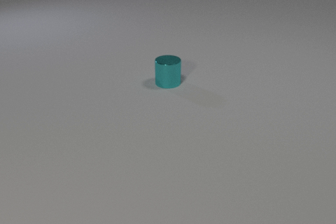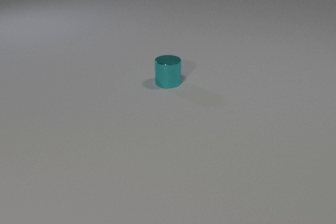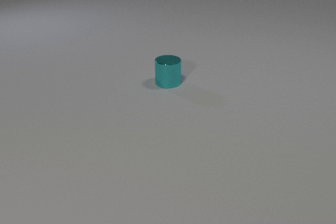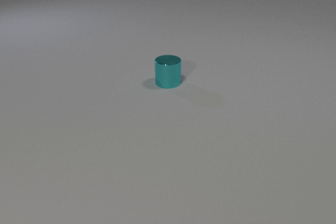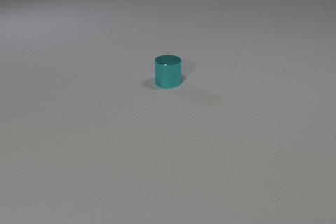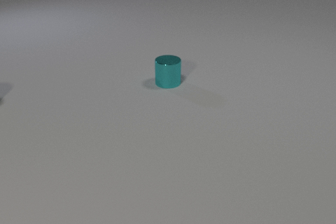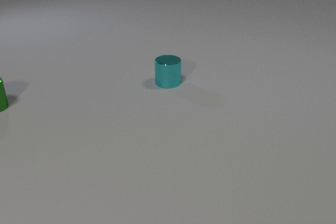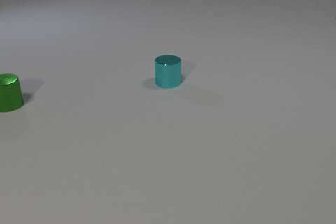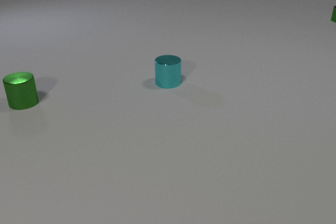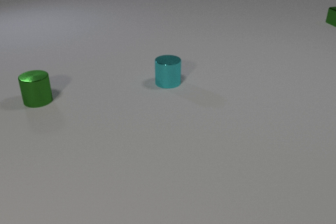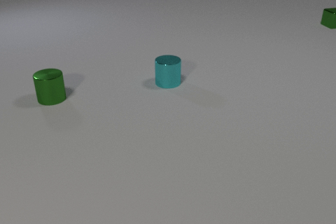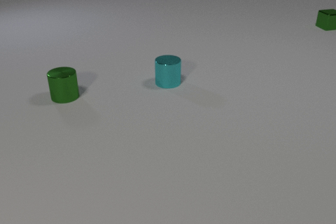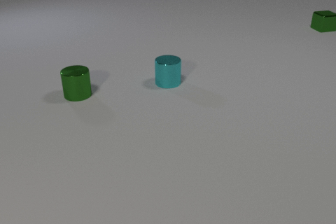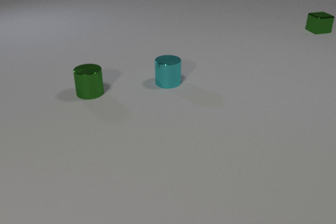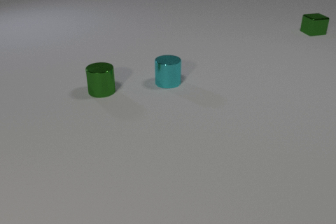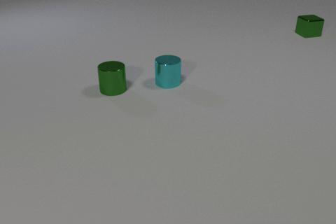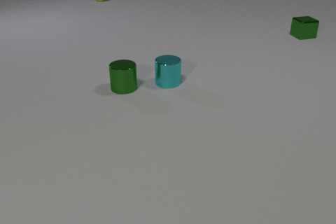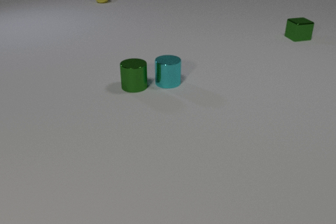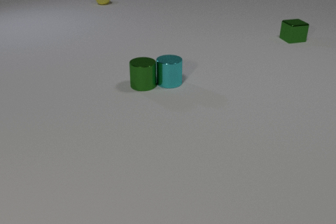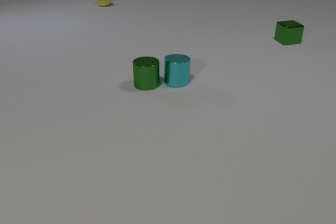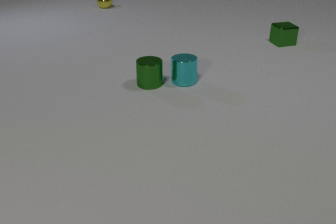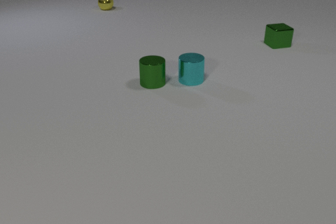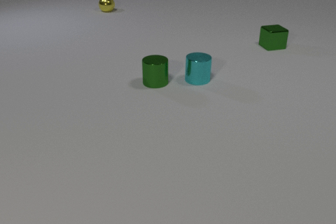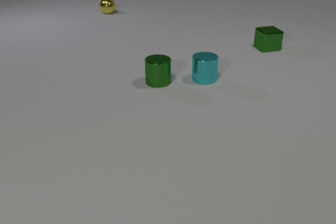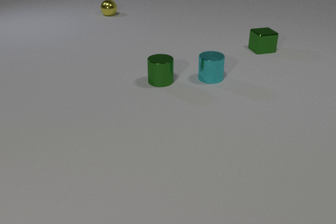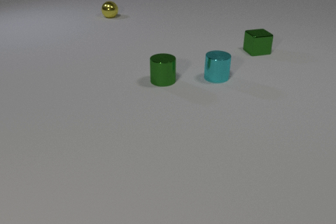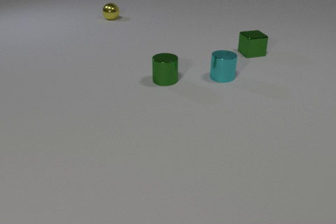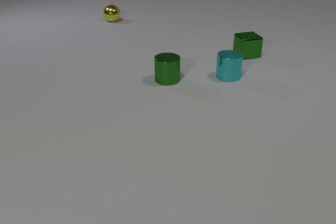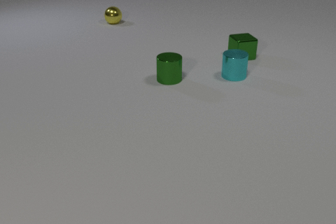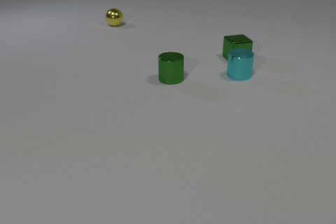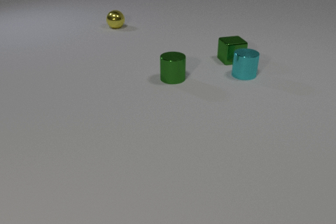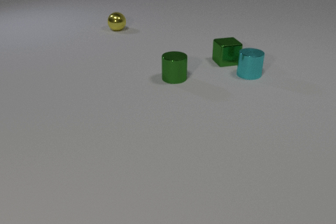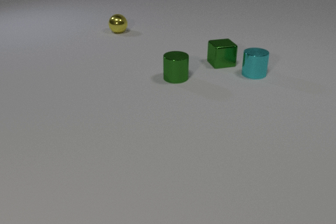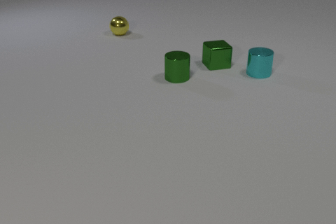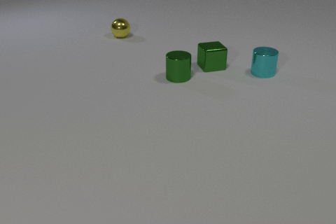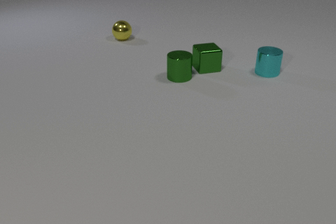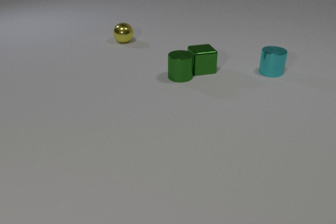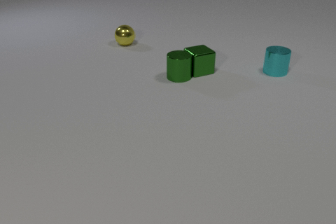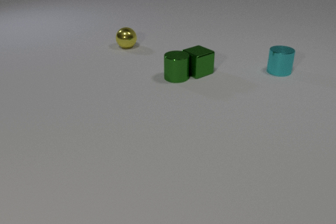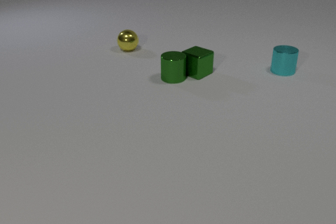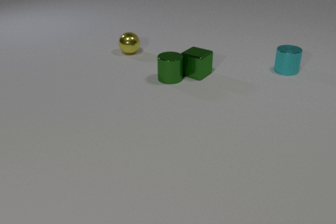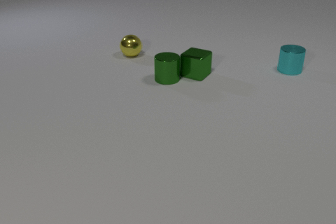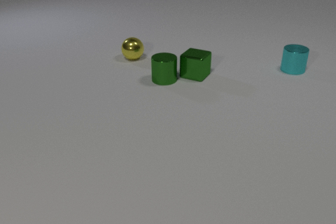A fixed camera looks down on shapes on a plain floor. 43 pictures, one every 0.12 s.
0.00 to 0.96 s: The green metal cylinder comes in at the left edge, slides to the right. The green metal cube comes in at the right edge, slides toward the camera and to the left.
0.96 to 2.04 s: The green metal cylinder slides to the right. The green metal cube slides toward the camera and to the left. The yellow metal sphere comes in at the top edge, rolls toward the camera.
2.04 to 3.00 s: The green metal cylinder slides to the right and away from the camera. The cyan metal cylinder slides to the right. The green metal cube slides toward the camera and to the left. The yellow metal sphere rolls toward the camera. The green metal cylinder and the cyan metal cylinder collide.
3.00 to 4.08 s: The green metal cylinder slides to the right and away from the camera. The cyan metal cylinder slides to the right and away from the camera. The green metal cube slides toward the camera and to the left. The yellow metal sphere rolls toward the camera.
4.08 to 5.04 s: The green metal cylinder slides to the left and toward the camera. The cyan metal cylinder slides to the right and away from the camera. The green metal cube slides toward the camera and to the left, spins so that its near face slides to the right, counterclockwise seen from above. The yellow metal sphere rolls toward the camera. The green metal cylinder and the green metal cube collide.
What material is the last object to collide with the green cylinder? metal.
What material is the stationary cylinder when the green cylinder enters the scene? metal.
How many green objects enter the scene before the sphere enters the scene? 2.
